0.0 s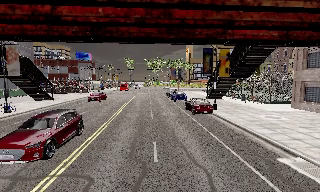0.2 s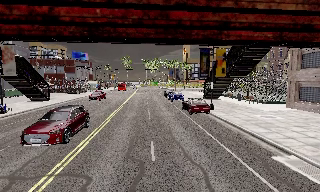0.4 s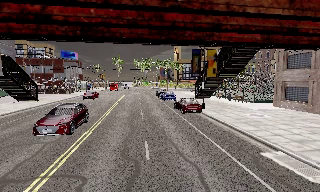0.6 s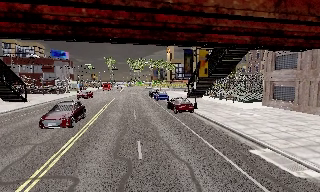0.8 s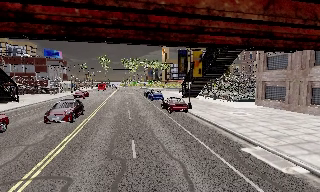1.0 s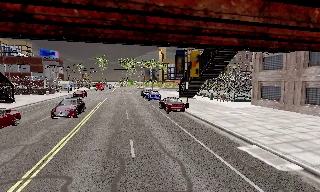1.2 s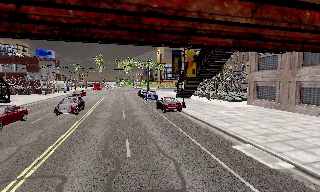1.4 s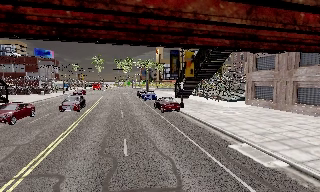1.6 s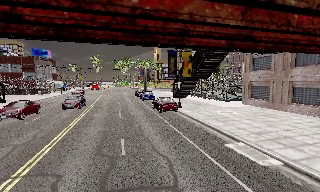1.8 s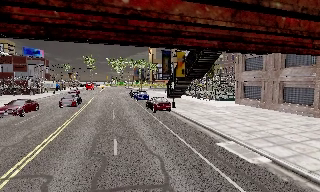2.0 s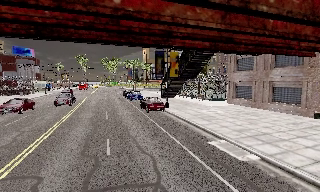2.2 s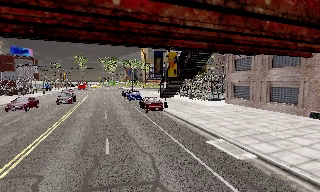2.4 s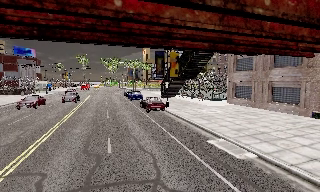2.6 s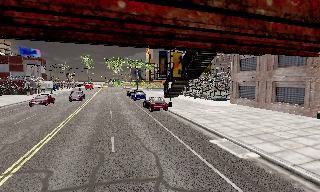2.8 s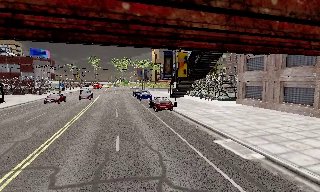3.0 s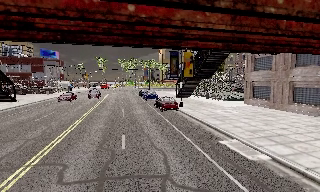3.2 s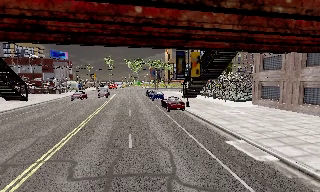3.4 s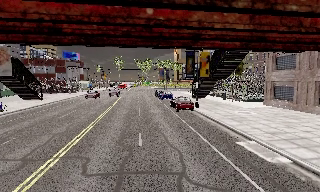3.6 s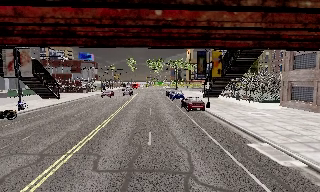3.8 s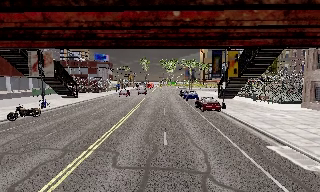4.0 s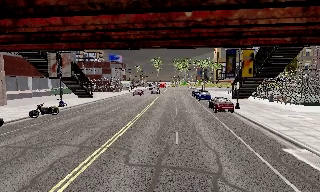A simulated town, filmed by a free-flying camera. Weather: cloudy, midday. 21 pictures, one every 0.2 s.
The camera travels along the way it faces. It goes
backward.
0.0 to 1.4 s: The scene slides to the left, as the camera pans about 10 degrees to its right. It travels backward, about 0.5 m, so what stands in front gets smaller.
1.4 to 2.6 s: The camera shifts only a little, or ends up much as it began.
2.6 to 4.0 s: The camera swings to its left by about 25 degrees, and the scene slides to the right. It travels backward, about 0.5 m, so what stands in front gets smaller.
The film runs backward here.
